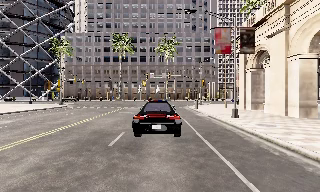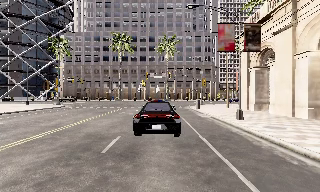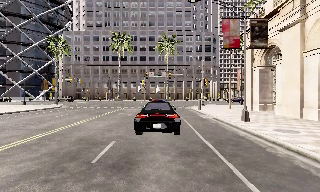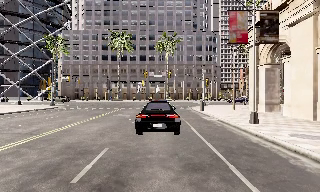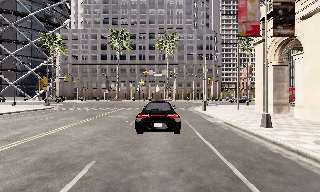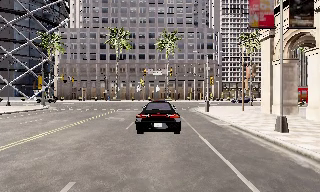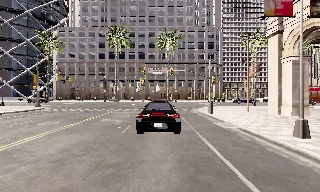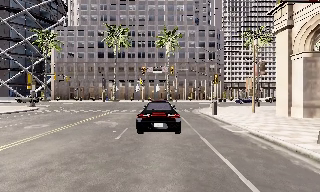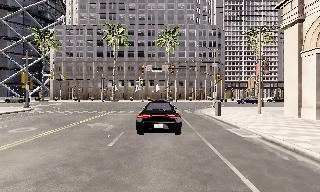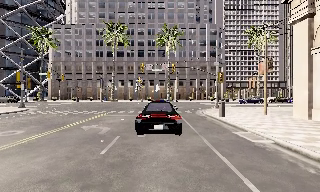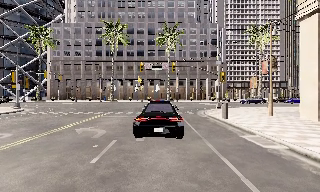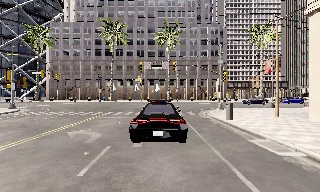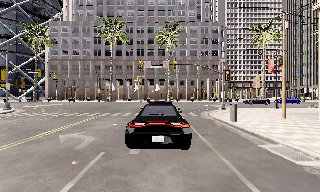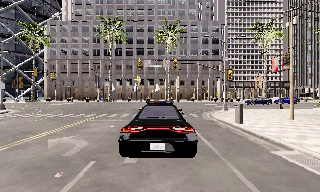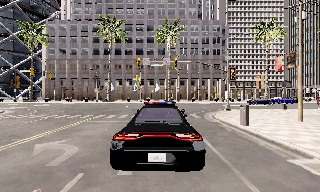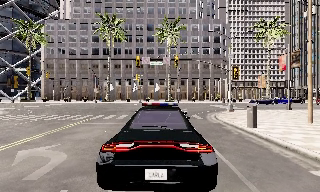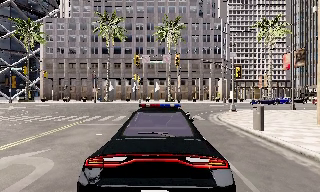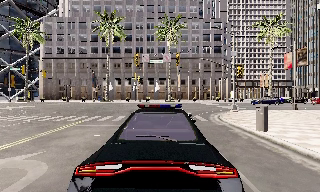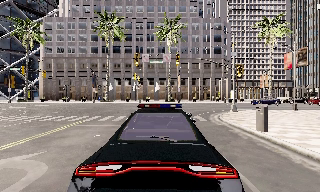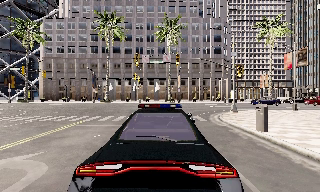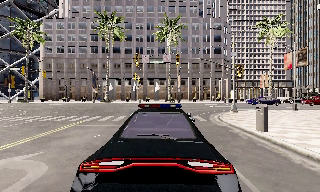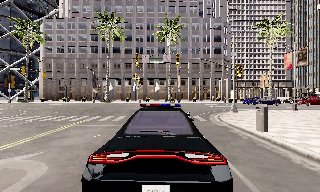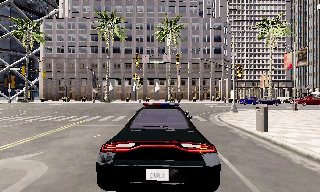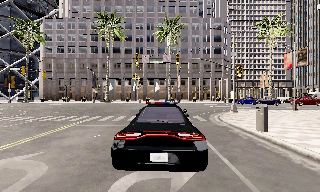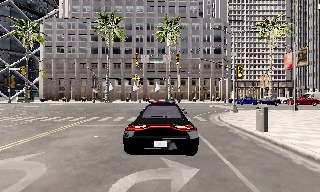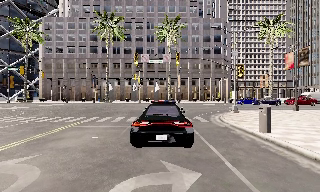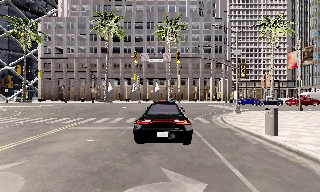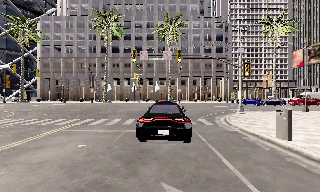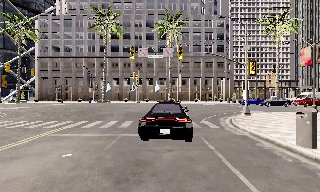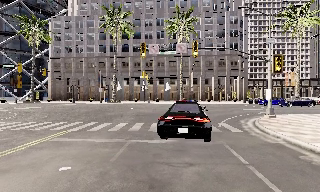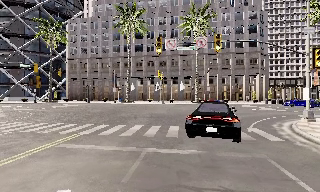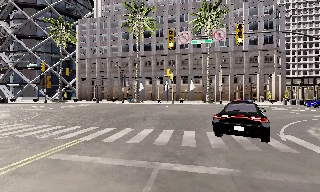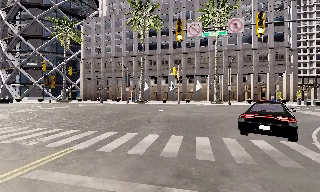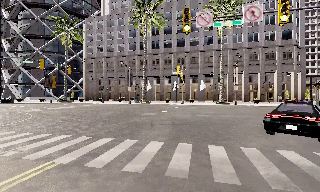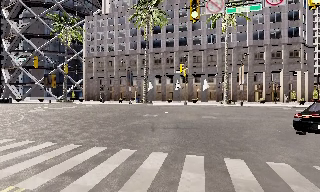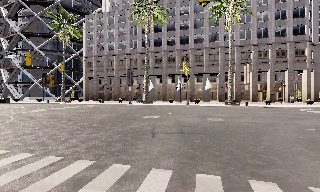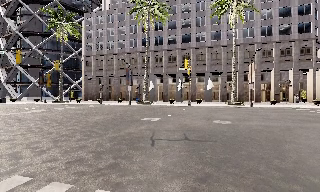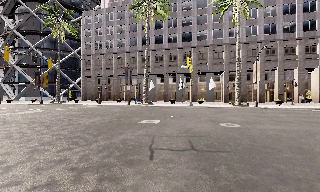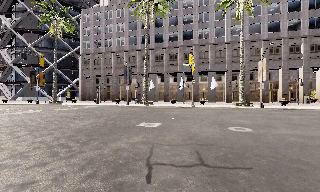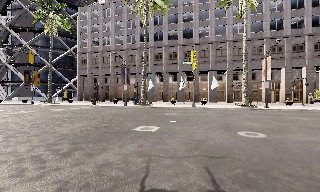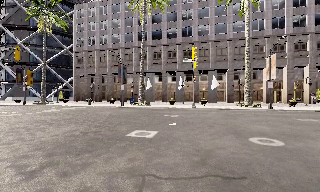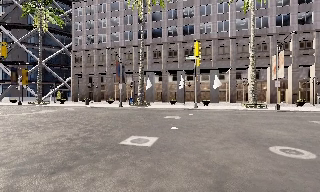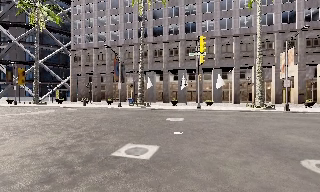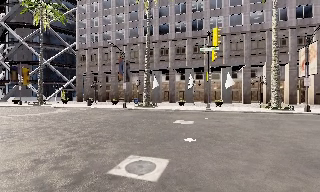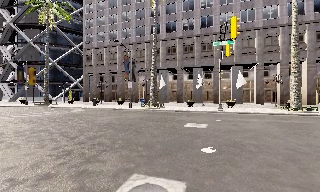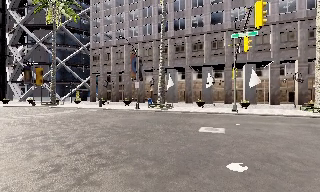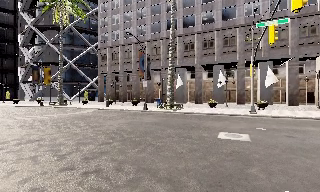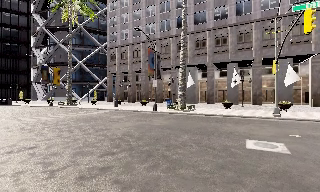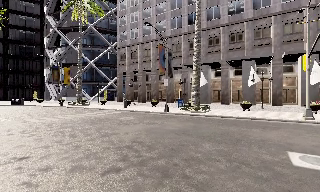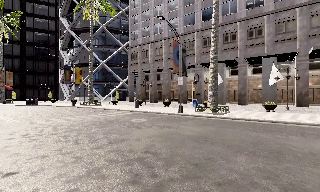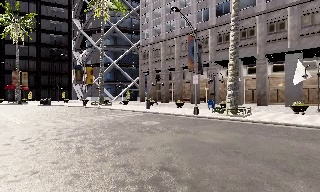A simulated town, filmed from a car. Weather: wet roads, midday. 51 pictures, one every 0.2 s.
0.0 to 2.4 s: The camera travels forward, about 10 m, so what stands in front looms larger.
2.4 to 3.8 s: The camera travels forward, about 3 m, so what stands in front looms larger. It loses speed.
3.8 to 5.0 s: The camera shifts only a little, or ends up much as it began.
5.0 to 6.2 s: The camera pans to its left, which is counterclockwise from overhead, by about 10 degrees. It travels forward, about 5 m, so what stands in front looms larger. It gains speed.
6.2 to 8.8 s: The camera travels forward, about 15 m, so what stands in front looms larger.
8.8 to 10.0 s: The scene slides to the right, as the camera pans about 20 degrees to its left. It travels forward, about 7 m, so what stands in front looms larger.
The film runs forward here.
